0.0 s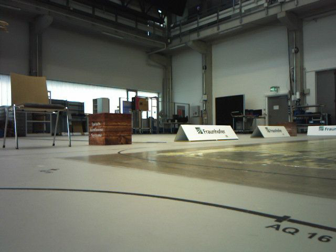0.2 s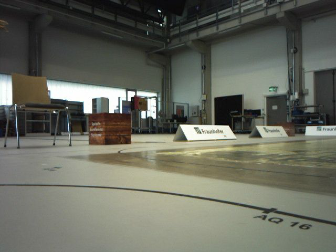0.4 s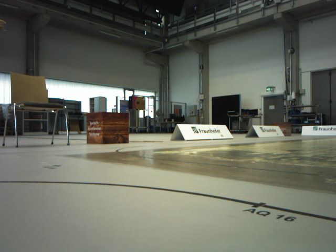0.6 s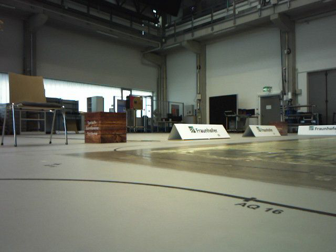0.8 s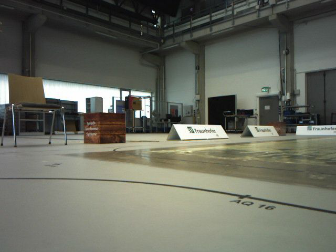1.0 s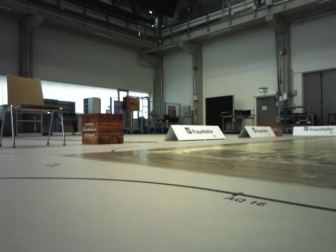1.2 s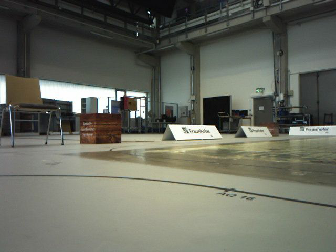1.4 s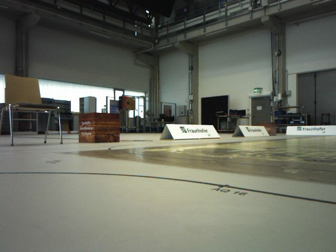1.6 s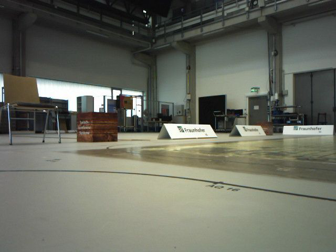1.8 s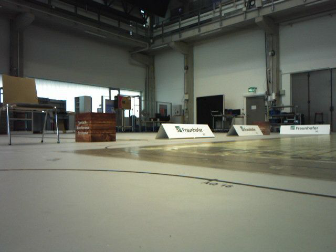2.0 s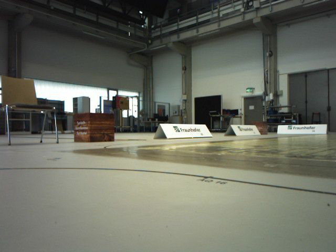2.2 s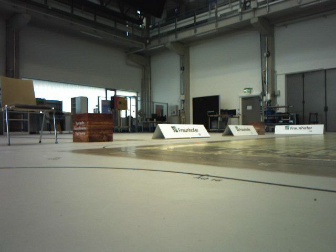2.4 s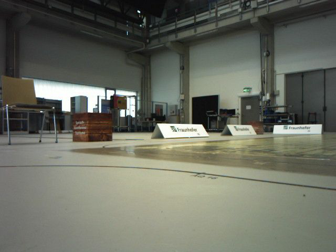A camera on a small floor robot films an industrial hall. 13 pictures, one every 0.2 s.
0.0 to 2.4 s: The camera travels backward, about 0.5 m, so what stands in front gets smaller.
The film runs backward here.
